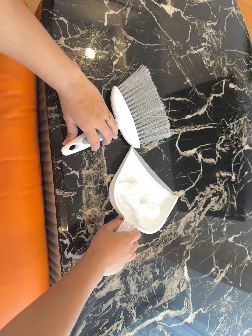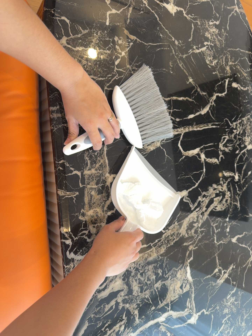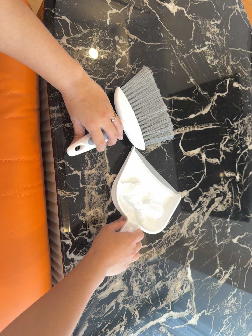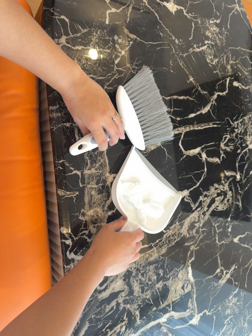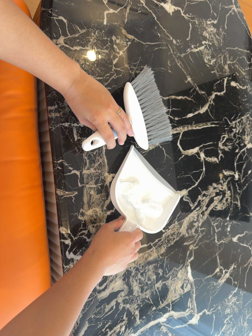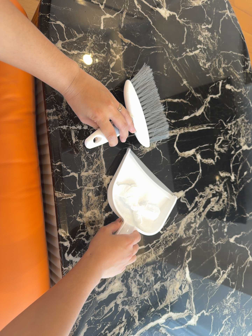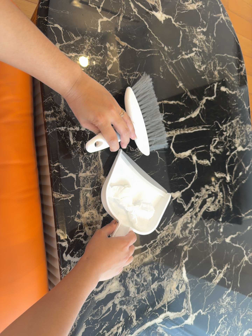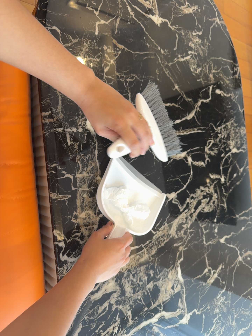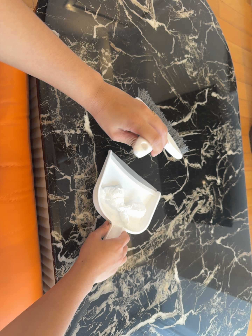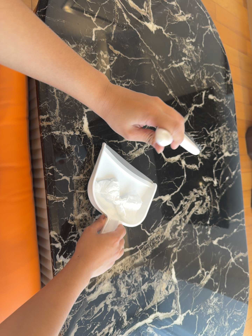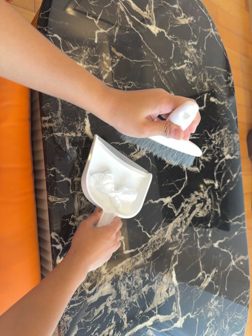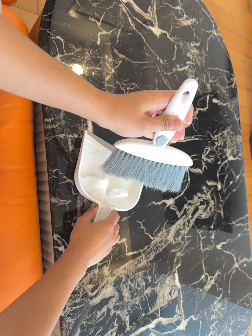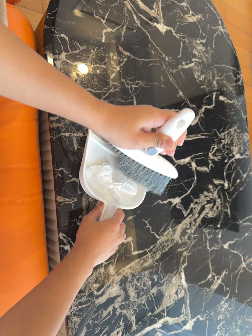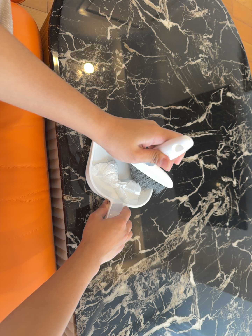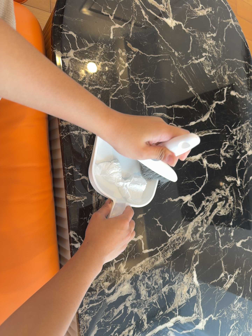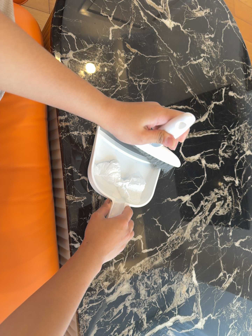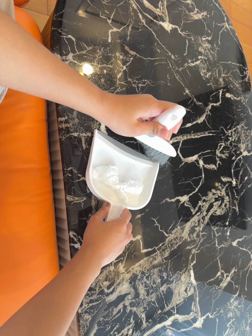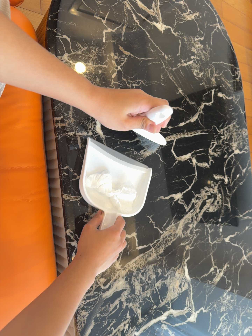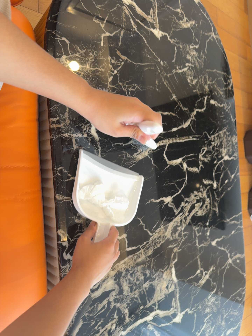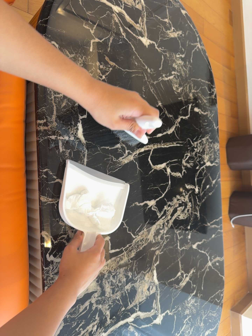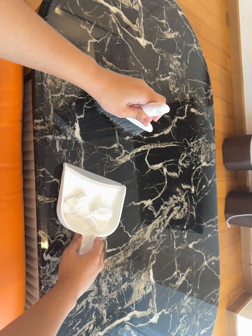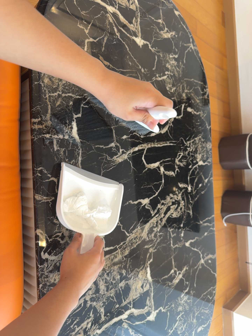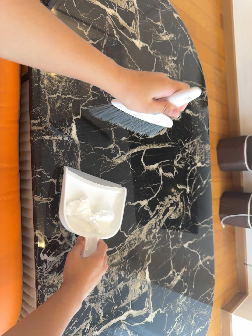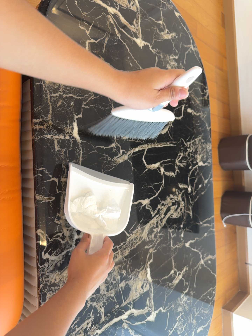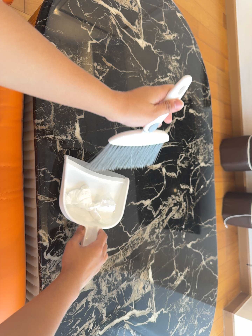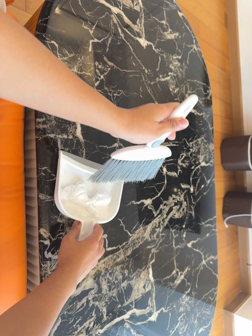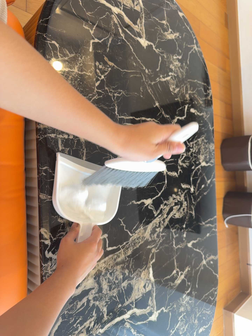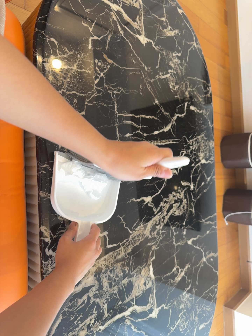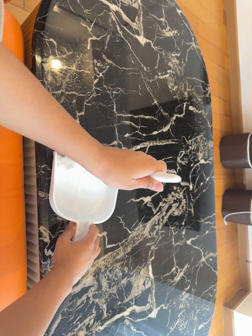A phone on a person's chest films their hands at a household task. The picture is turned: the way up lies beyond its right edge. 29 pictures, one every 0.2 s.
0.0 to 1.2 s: The camera keeps its place and its aim.
1.2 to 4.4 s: The camera travels backward, about 6 cm, so what stands in front gets smaller.
4.4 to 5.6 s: The camera keeps its place and its aim.
The film runs backward here.
